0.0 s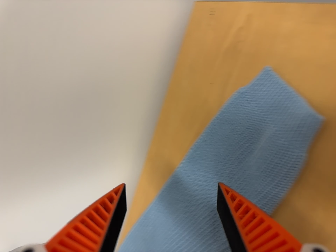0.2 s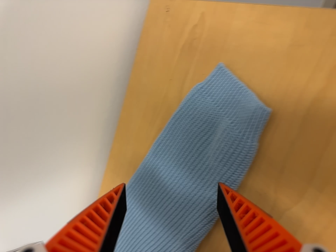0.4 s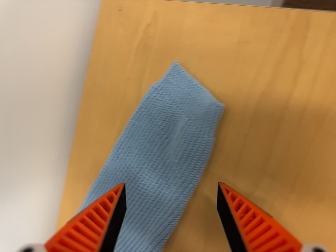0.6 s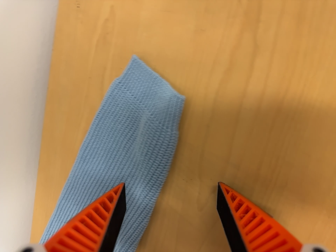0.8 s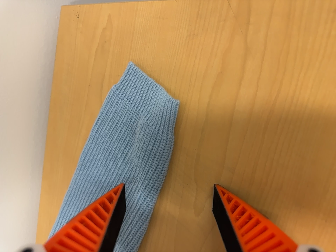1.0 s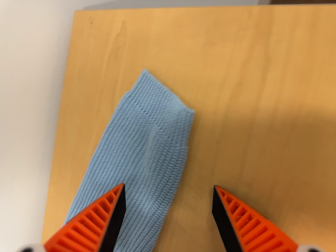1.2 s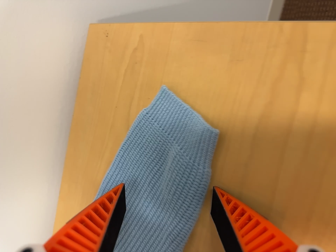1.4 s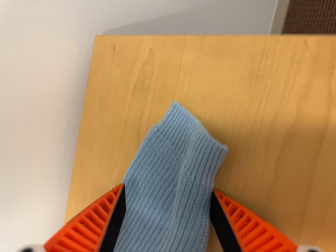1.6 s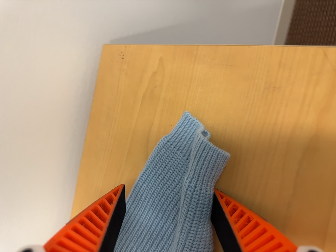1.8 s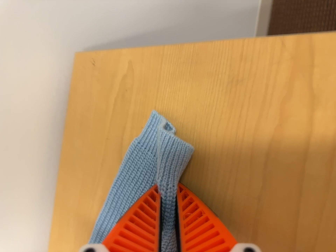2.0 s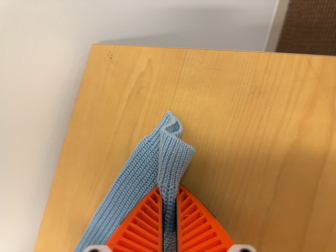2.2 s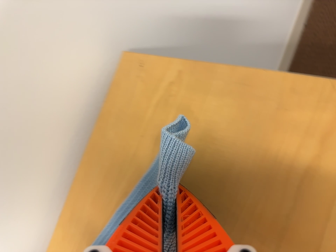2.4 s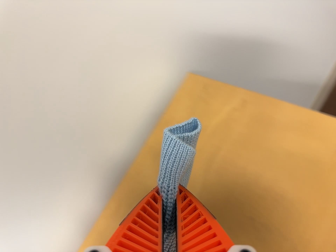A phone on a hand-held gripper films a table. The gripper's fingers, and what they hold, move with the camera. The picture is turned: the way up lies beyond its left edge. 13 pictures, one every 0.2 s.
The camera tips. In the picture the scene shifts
downward.
0.0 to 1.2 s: The camera swings to its right by about 15 degrees, and the scene slides to the left. It rolls about its line of sight by about 10 degrees, and the scene rotates counterclockwise.
1.2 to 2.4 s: The camera travels to its left and backward, about 12 cm, so close, fixed things drift to the right. Its aim tips toward the top of its view by about 10 degrees, and the scene shifts downward. It rolls about its line of sight by about 20 degrees, and the scene rotates clockwise.
The film runs forward here.
